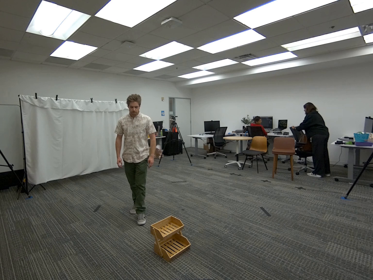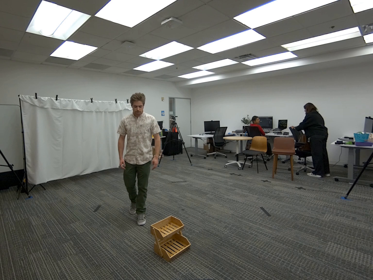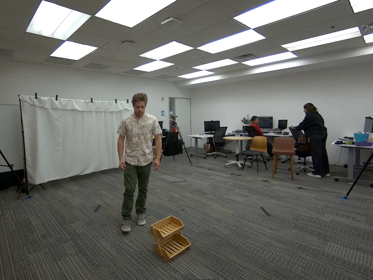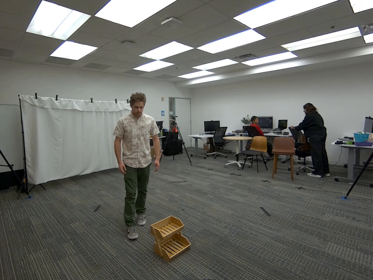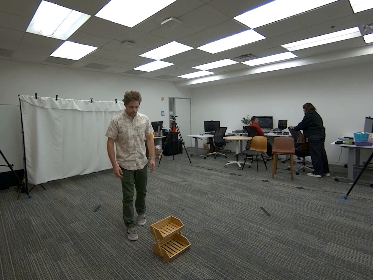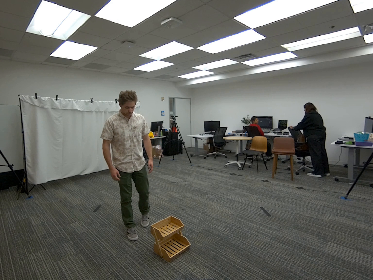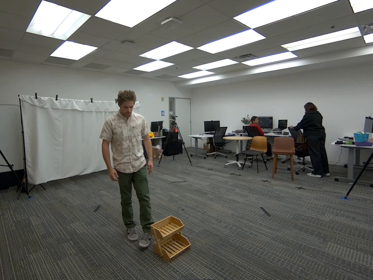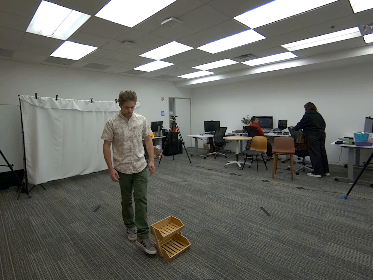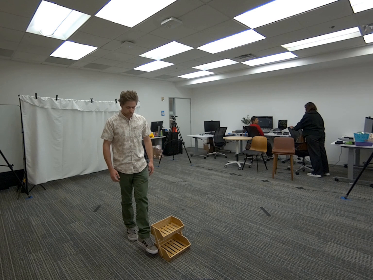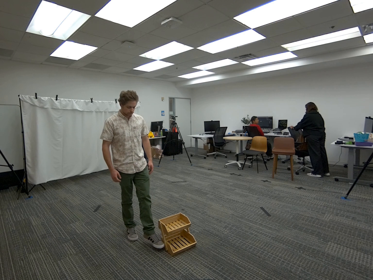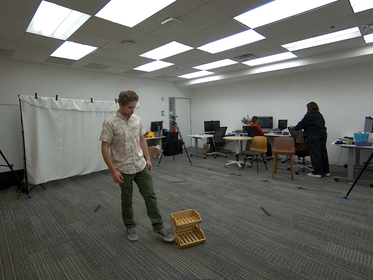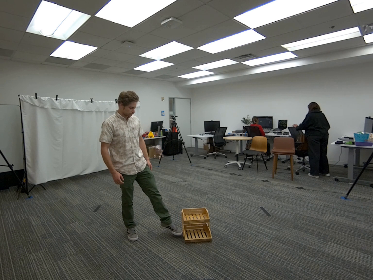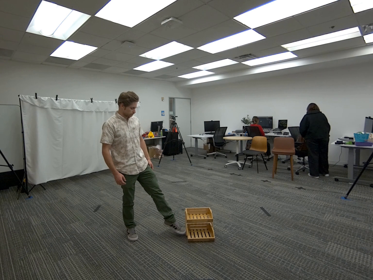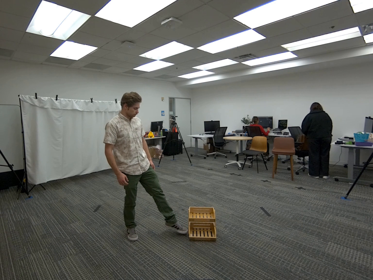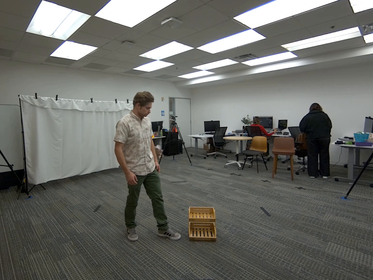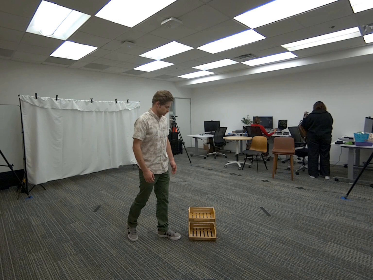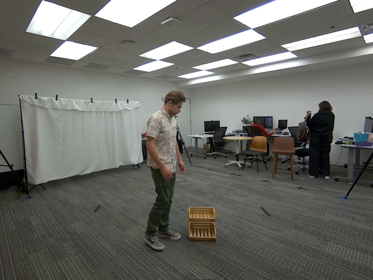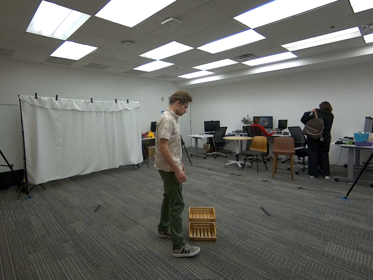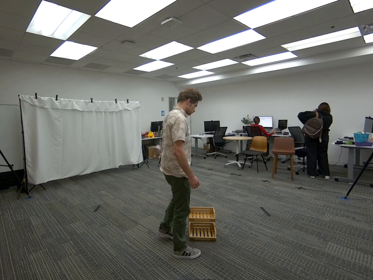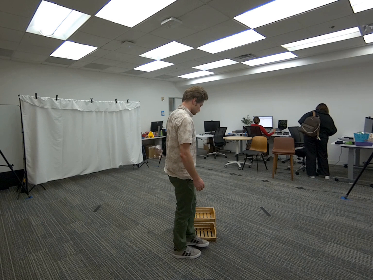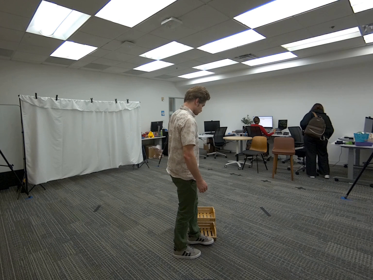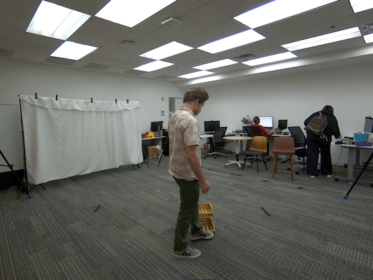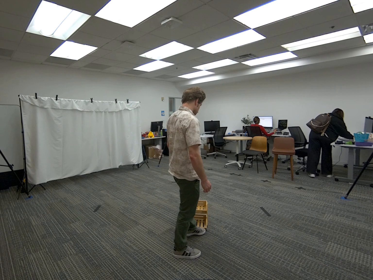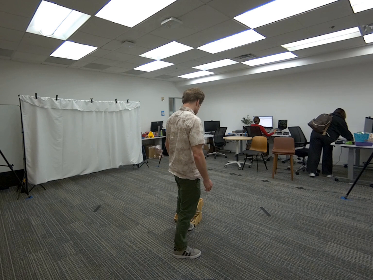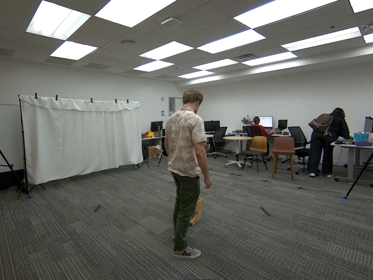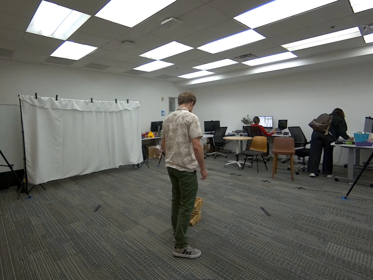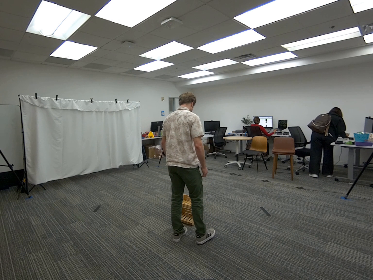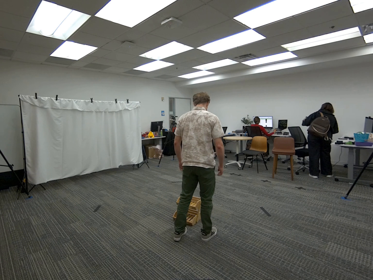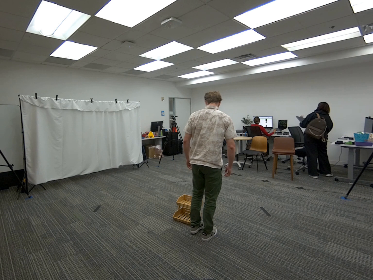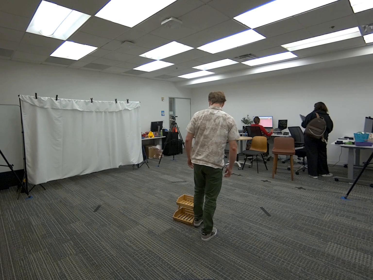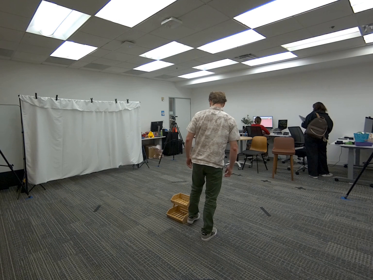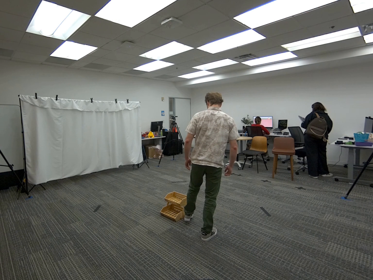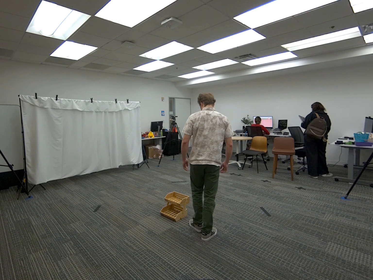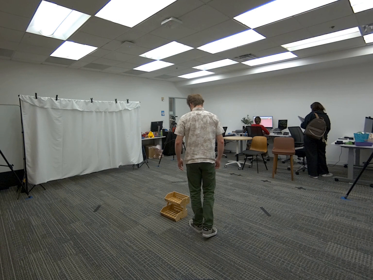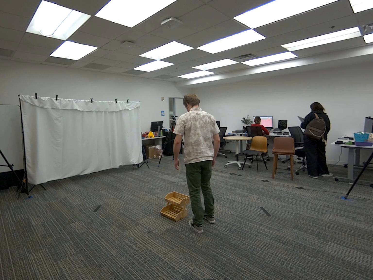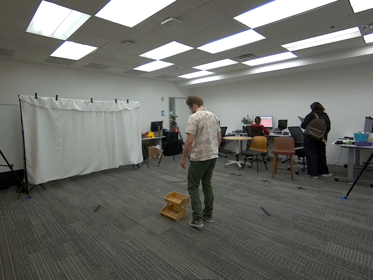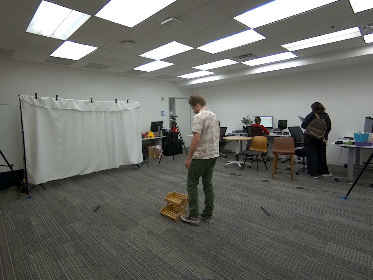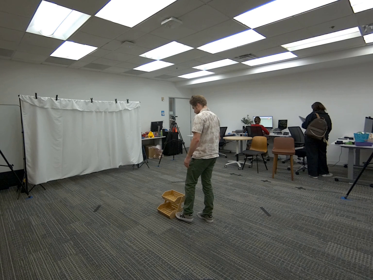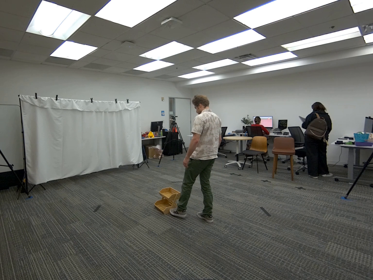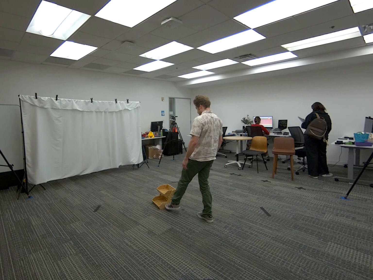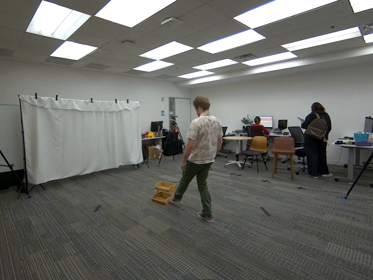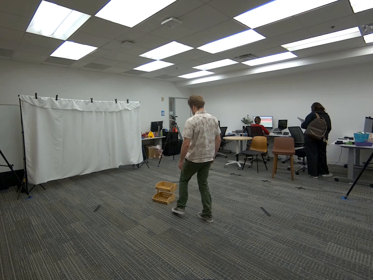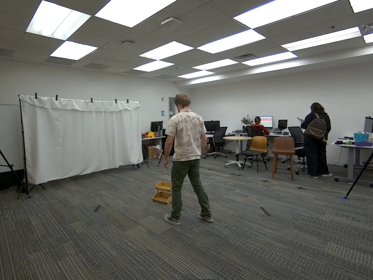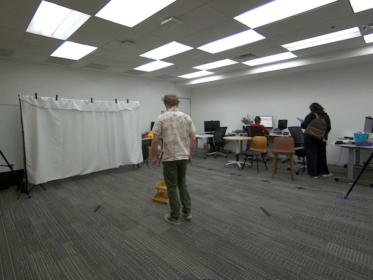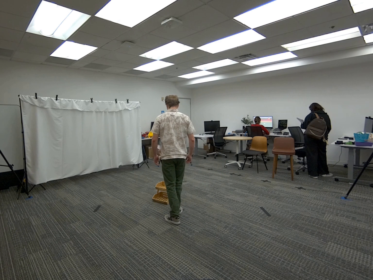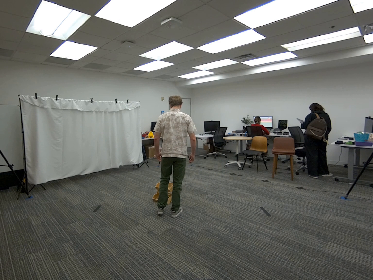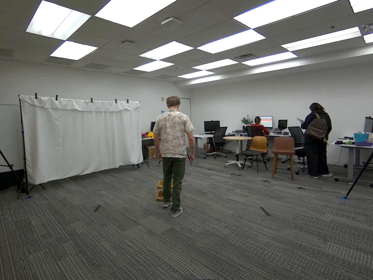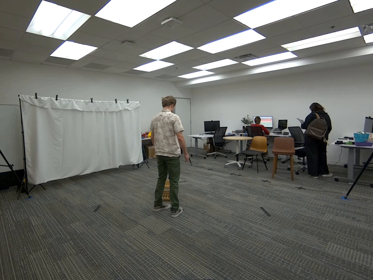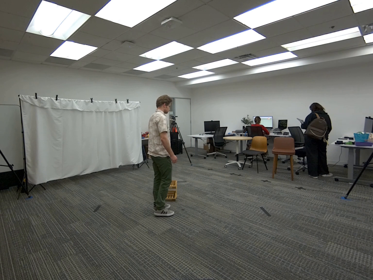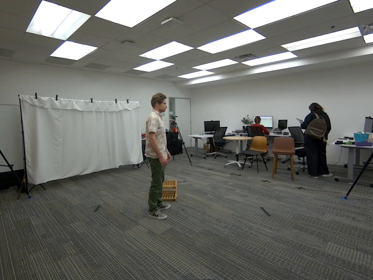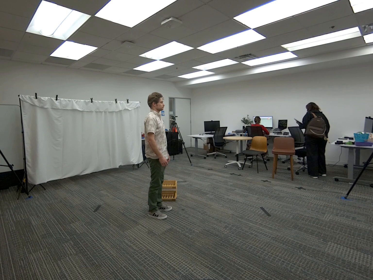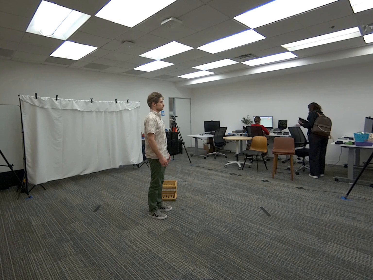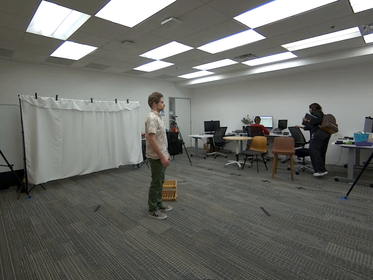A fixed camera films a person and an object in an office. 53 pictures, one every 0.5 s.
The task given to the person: Walk over to the wooden crate. Use your left foot to push the wooden crate around the bounding area until end of sequence.
